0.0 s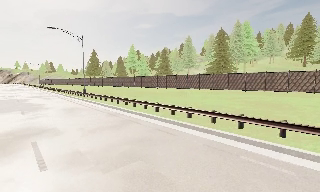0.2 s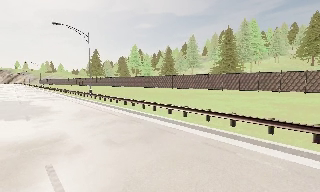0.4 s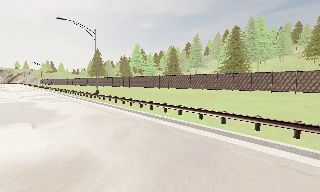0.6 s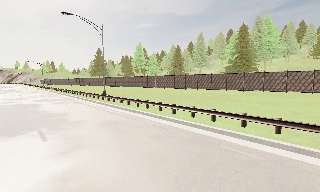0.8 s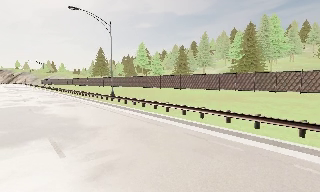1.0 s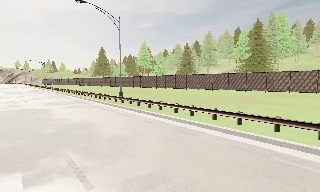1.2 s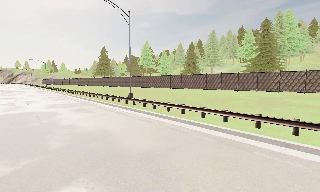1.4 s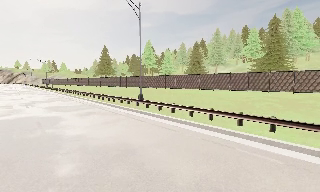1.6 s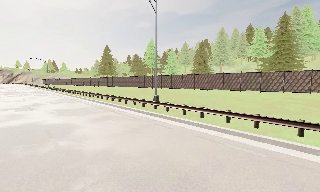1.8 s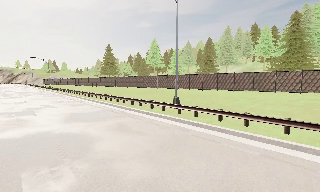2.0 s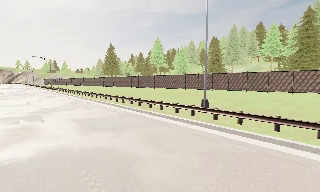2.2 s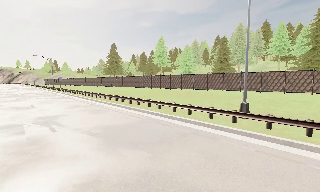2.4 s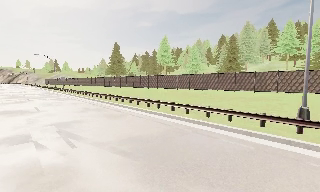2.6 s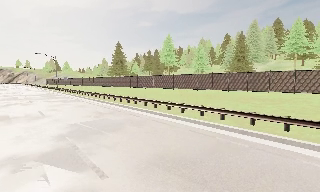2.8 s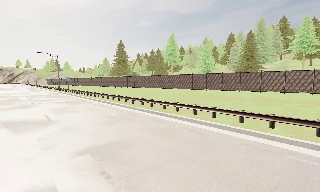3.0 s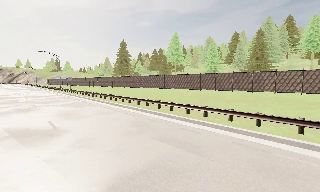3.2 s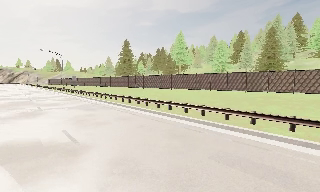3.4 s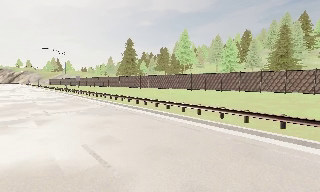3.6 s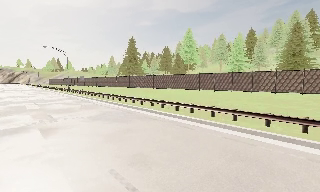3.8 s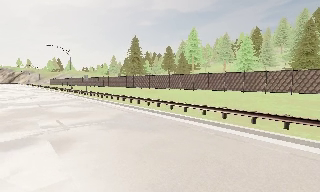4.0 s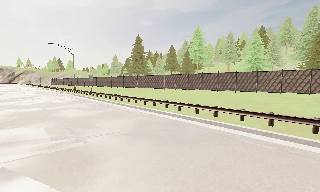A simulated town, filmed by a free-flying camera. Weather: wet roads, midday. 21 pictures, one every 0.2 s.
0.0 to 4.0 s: The camera travels forward and to its left, about 35 m, so what stands in front looms larger.
The film runs forward here.
